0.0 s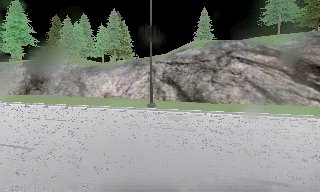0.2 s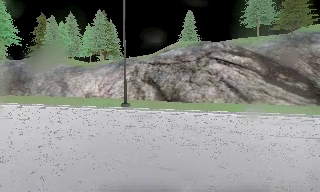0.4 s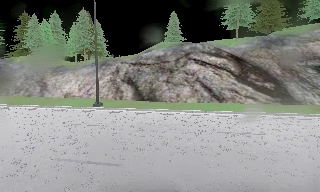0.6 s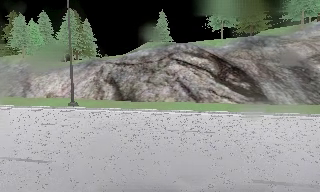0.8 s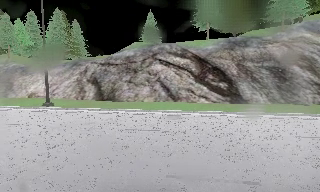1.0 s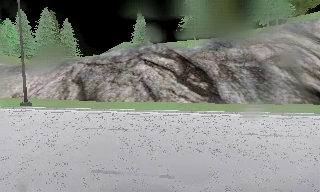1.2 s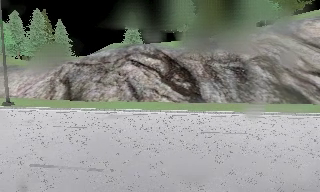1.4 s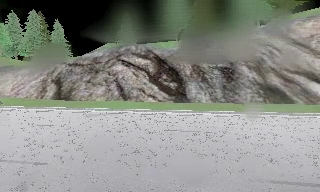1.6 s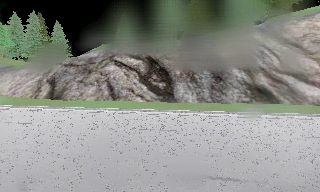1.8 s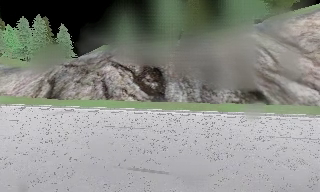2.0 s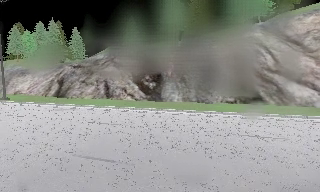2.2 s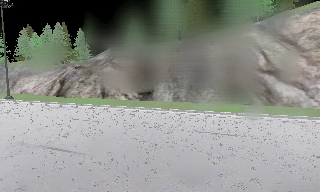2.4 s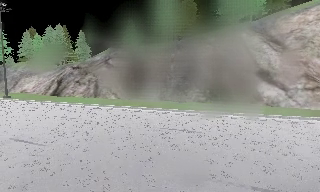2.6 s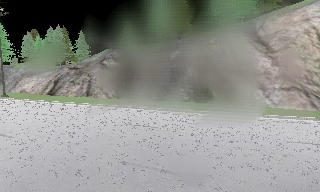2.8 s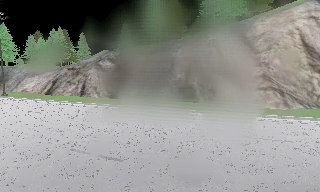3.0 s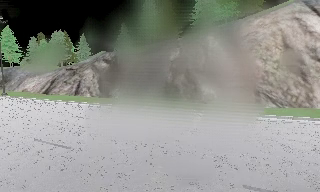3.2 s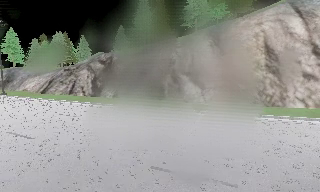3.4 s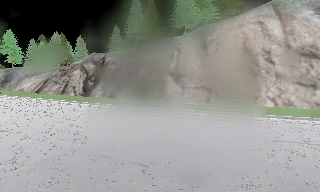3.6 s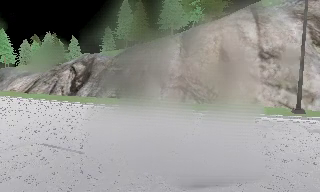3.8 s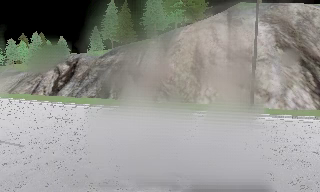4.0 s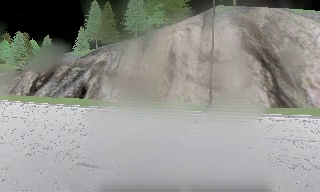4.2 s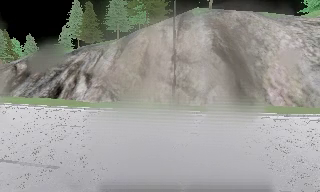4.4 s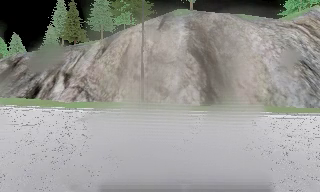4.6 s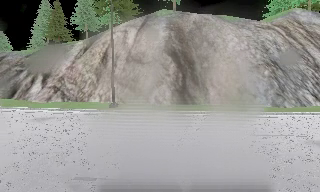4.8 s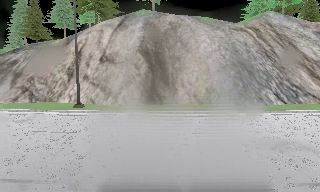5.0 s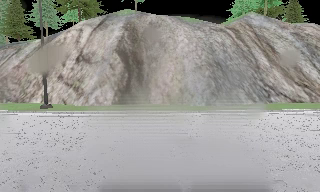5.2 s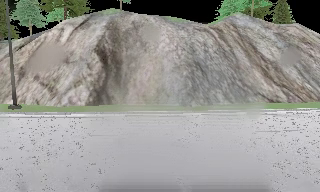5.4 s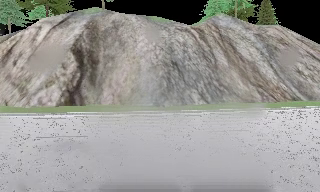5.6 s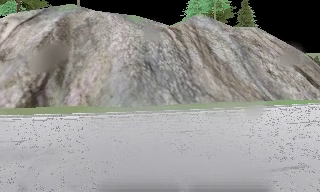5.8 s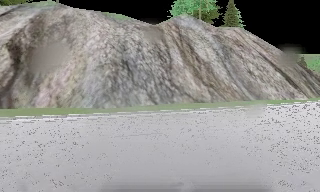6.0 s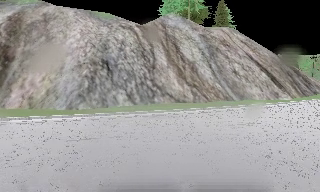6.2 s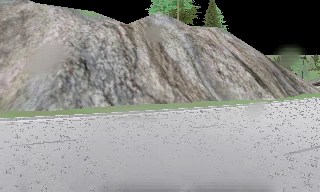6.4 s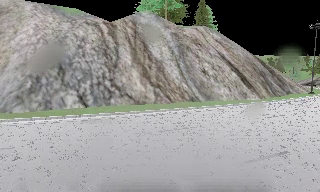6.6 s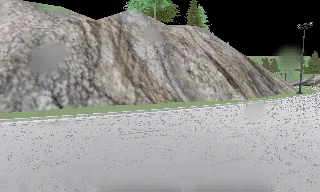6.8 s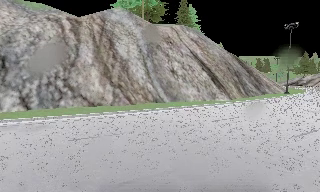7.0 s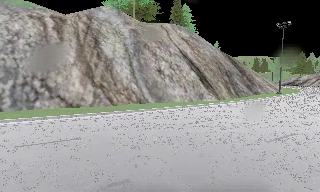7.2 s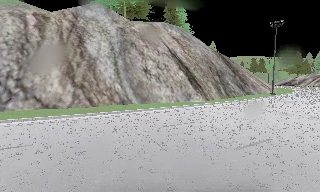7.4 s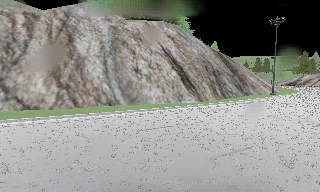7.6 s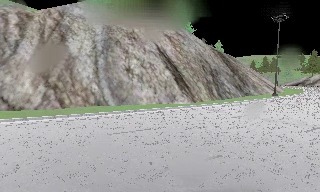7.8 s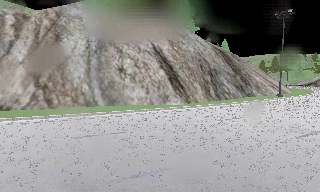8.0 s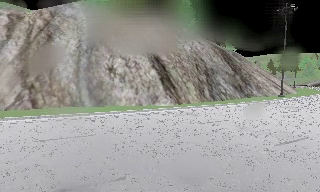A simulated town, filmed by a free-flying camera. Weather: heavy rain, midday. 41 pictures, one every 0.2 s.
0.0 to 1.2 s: The camera travels to its right, about 11 m, so close, fixed things drift to the left.
1.2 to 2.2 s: The camera pans to its left, which is counterclockwise from overhead, by about 10 degrees. It travels to its right, about 9 m, so close, fixed things drift to the left.
2.2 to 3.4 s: The camera travels to its right, about 13 m, so close, fixed things drift to the left.
3.4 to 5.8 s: The scene slides to the left, as the camera pans about 25 degrees to its right. It travels to its right, about 25 m, so close, fixed things drift to the left.
5.8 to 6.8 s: The camera travels to its right, about 8 m, so close, fixed things drift to the left.
6.8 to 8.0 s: The camera travels to its right and forward, about 9 m, so close, fixed things drift to the left.
The film runs forward here.
